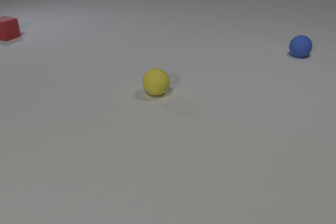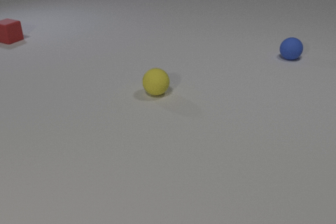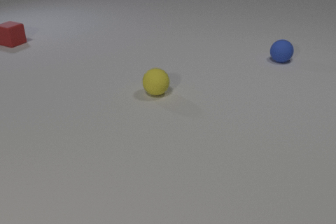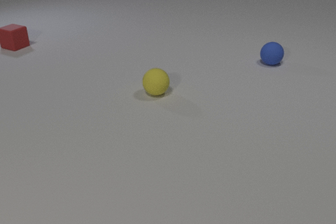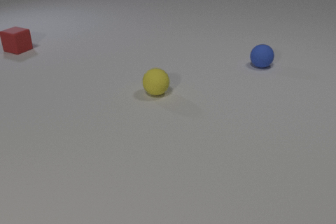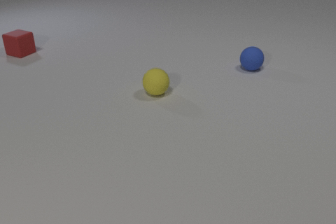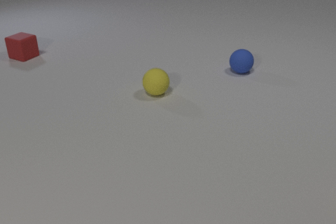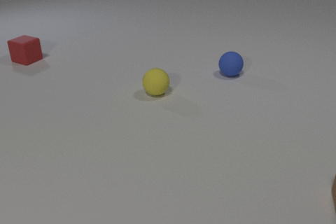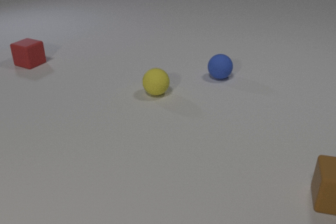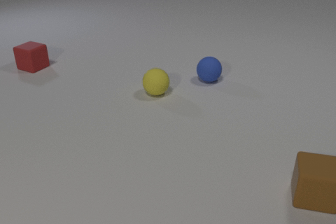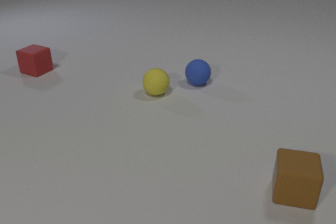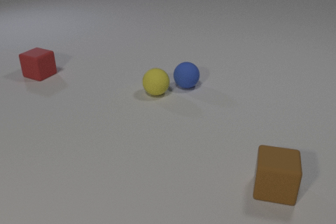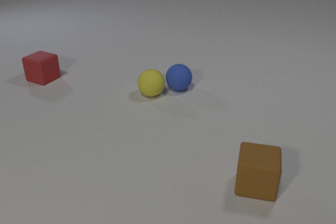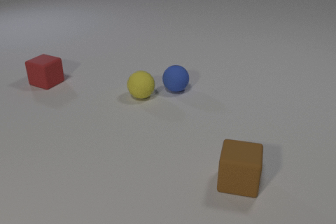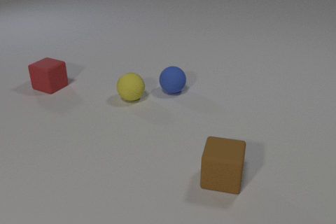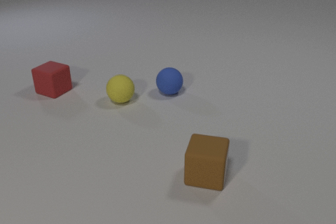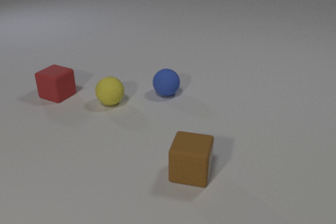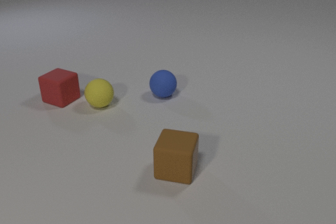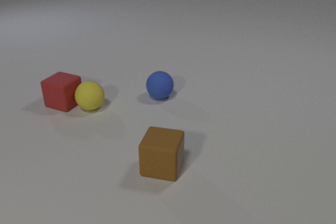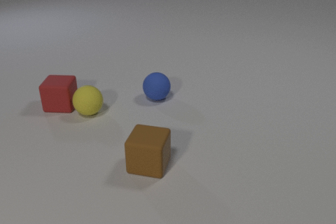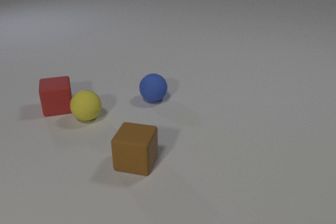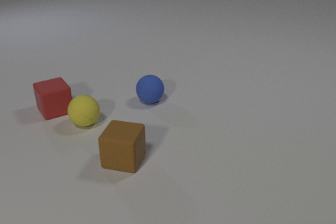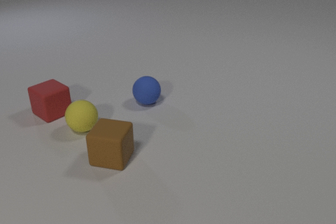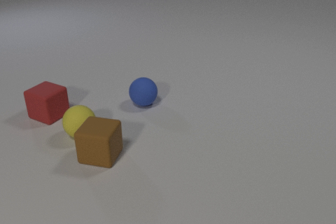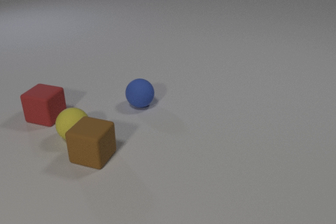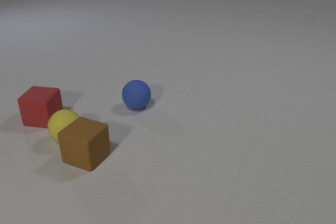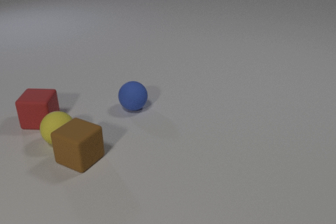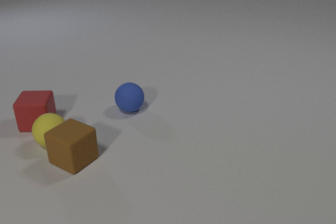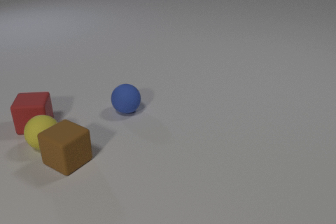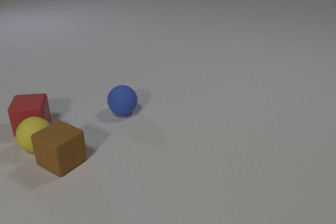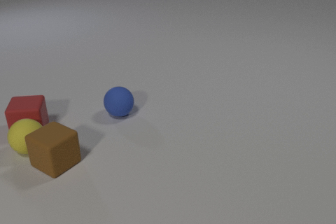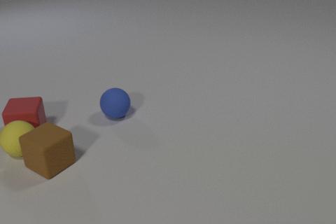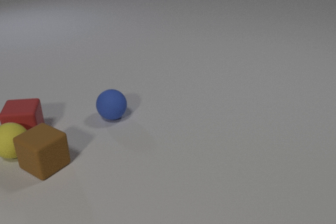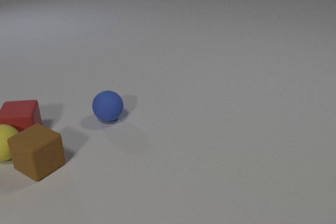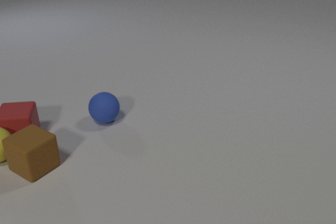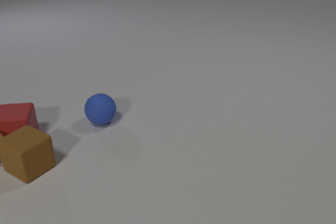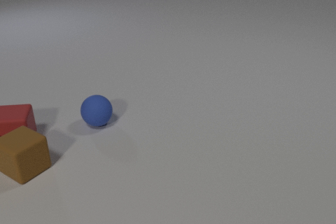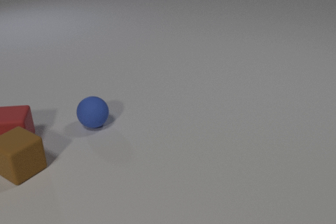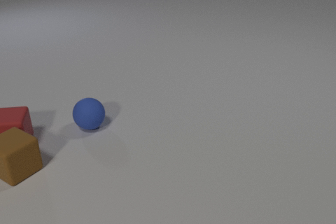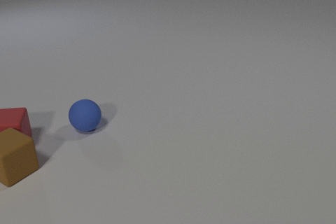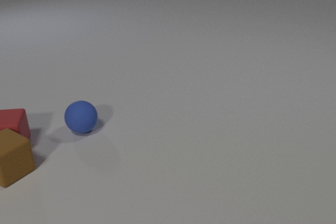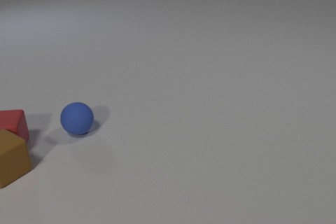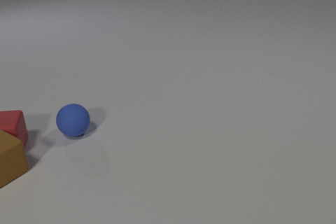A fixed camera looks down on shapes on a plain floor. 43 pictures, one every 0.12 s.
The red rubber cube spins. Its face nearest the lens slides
to the right.
The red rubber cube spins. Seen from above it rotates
counterclockwise.
0.00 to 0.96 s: The blue rubber sphere rolls to the left and toward the camera. The red rubber cube slides toward the camera. The brown rubber cube comes in at the right edge, slides to the left.
0.96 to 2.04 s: The blue rubber sphere rolls to the left and toward the camera. The yellow rubber sphere rolls to the left. The red rubber cube slides toward the camera. The brown rubber cube slides to the left. The blue rubber sphere and the yellow rubber sphere collide.
2.04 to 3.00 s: The blue rubber sphere rolls to the left and toward the camera. The yellow rubber sphere rolls toward the camera and to the left. The red rubber cube slides toward the camera and to the left, spins counterclockwise seen from above by about 105 degrees, its near face sliding to the right. The brown rubber cube slides to the left. The yellow rubber sphere and the red rubber cube collide. The yellow rubber sphere and the brown rubber cube collide.
3.00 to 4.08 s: The blue rubber sphere rolls to the left and toward the camera. The yellow rubber sphere rolls to the left. The red rubber cube slides toward the camera and to the left. The brown rubber cube slides to the left.
4.08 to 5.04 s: The blue rubber sphere rolls to the left and toward the camera. The yellow rubber sphere rolls to the left, leaves at the left edge. The red rubber cube slides toward the camera and to the left. The brown rubber cube slides to the left. The red rubber cube and the brown rubber cube collide.
How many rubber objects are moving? 4.
Are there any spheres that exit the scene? yes.
What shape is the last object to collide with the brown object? cube.
